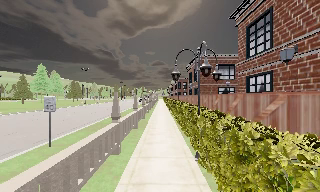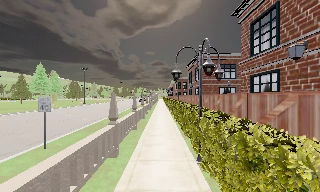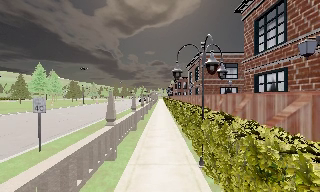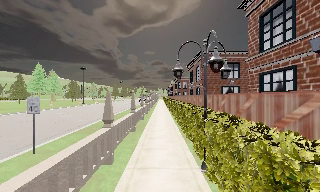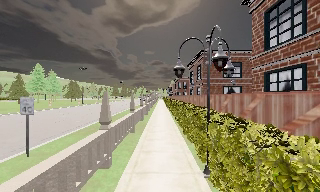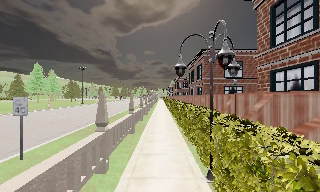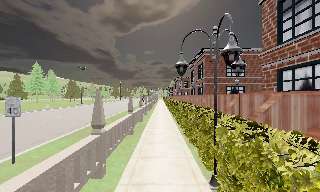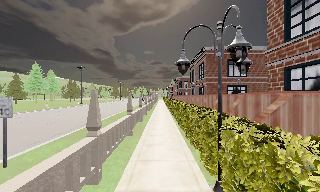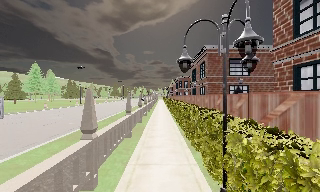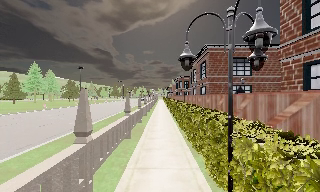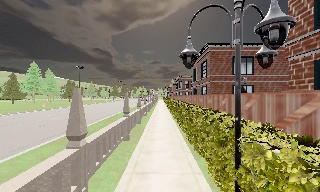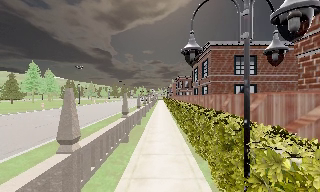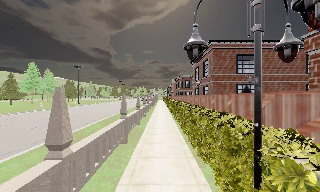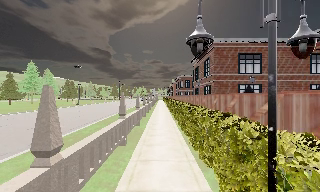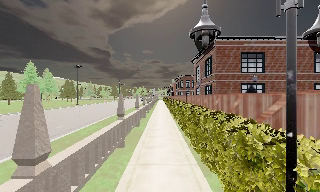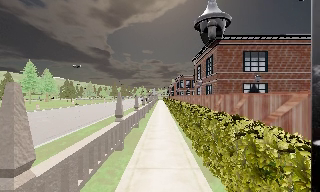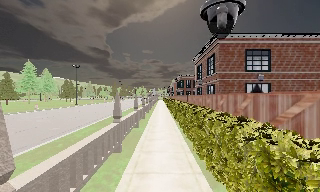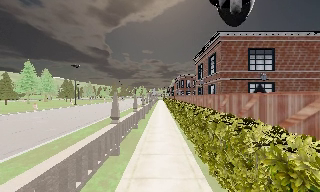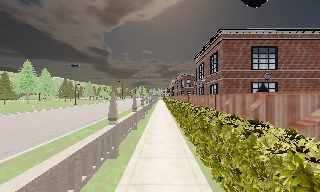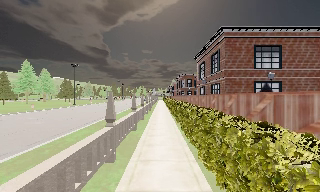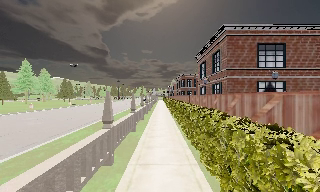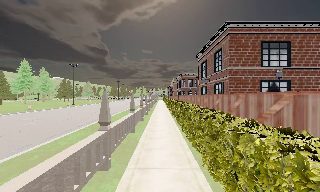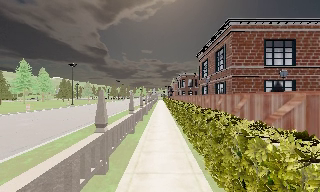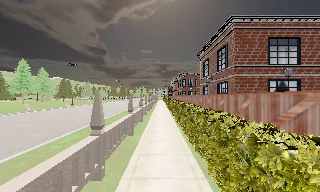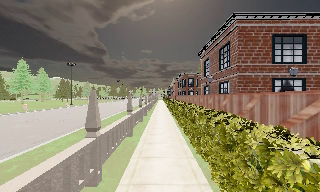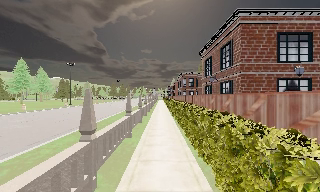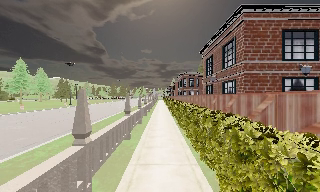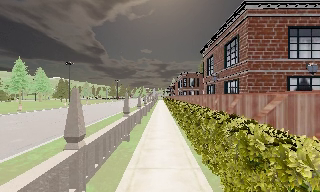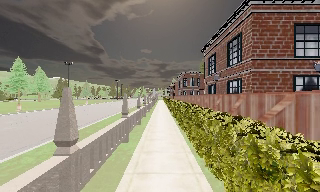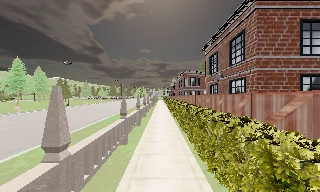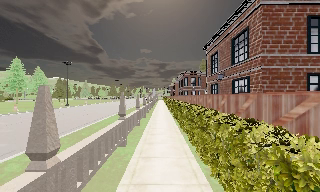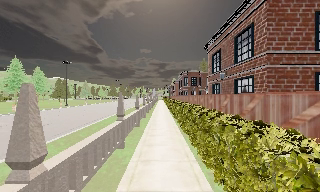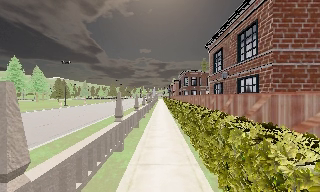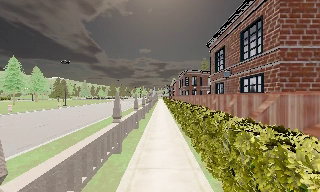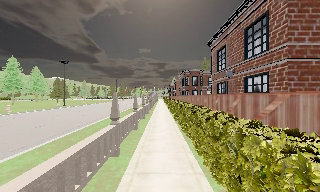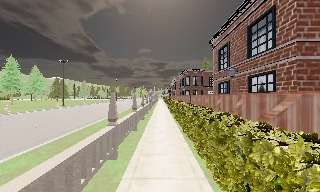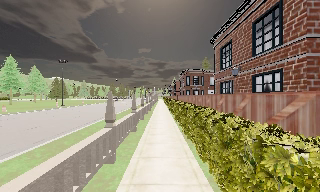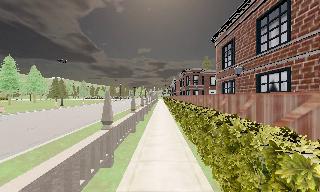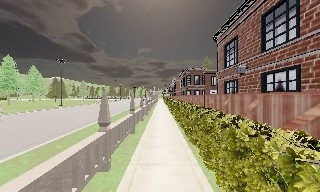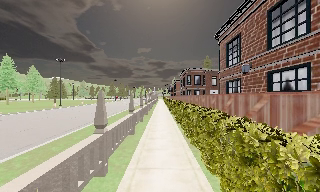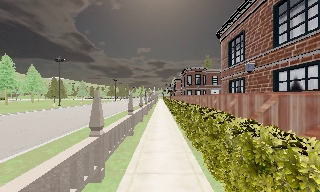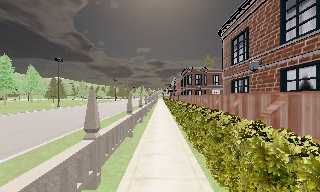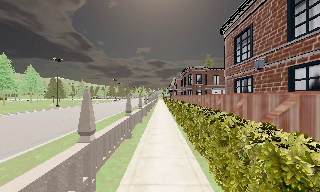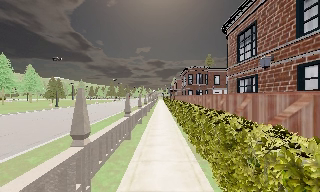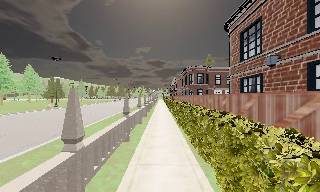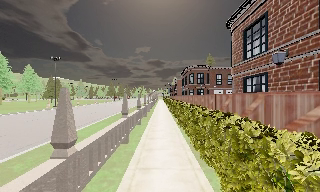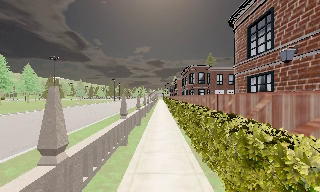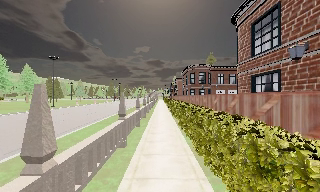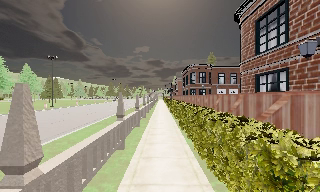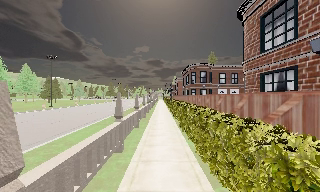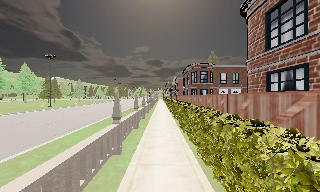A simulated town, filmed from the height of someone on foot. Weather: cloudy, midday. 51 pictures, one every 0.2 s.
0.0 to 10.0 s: The camera travels forward, about 17 m, so what stands in front looms larger.
The film runs forward here.
